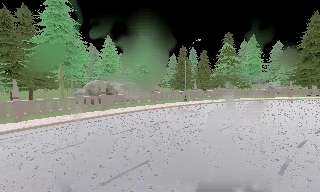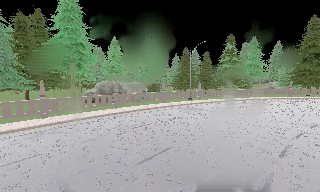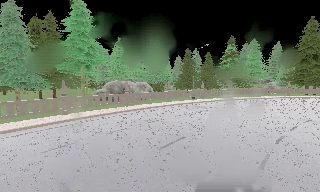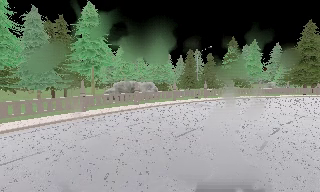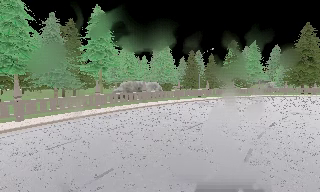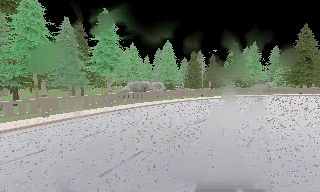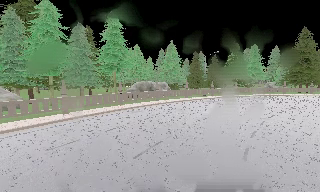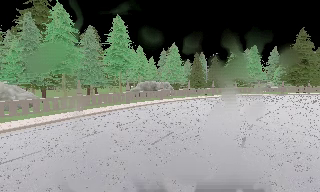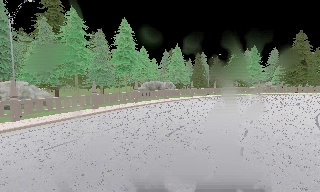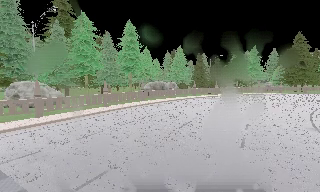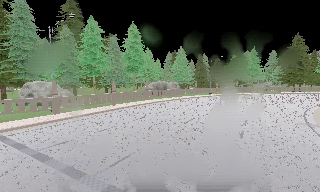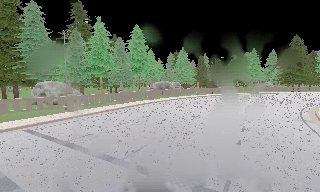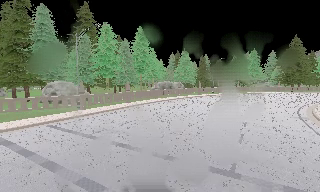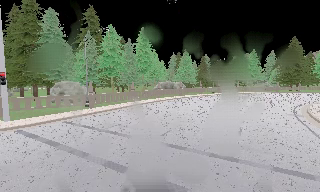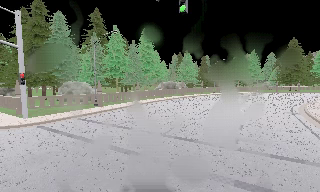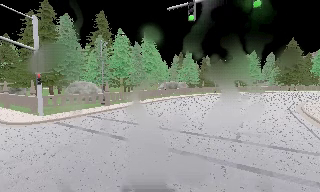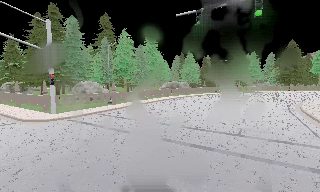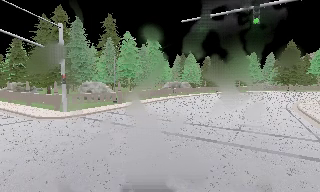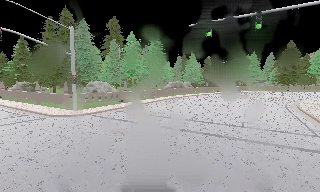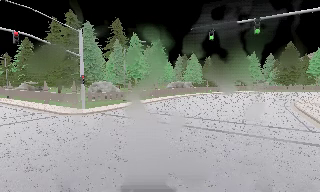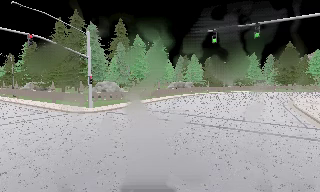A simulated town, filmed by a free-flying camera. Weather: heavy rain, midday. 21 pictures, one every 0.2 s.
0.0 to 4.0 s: The camera travels backward and to its left, about 25 m, so what stands in front gets smaller. It loses speed.
The film runs backward here.
